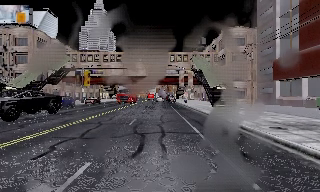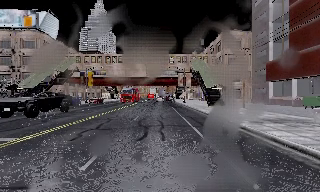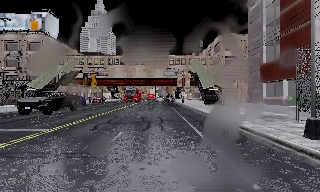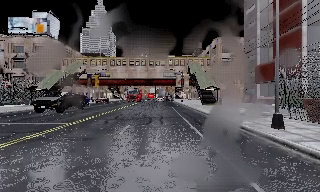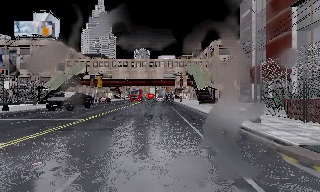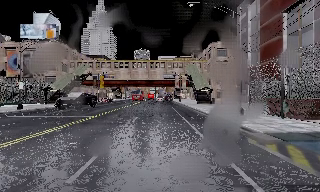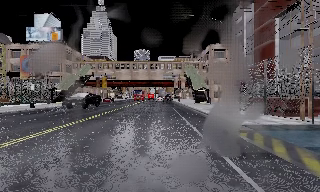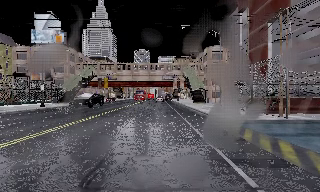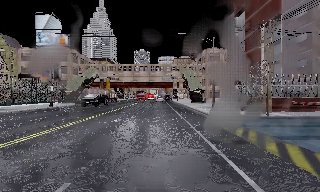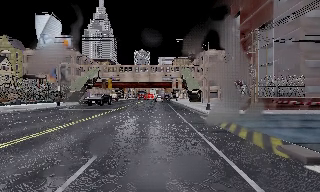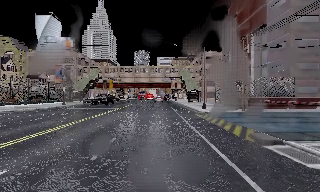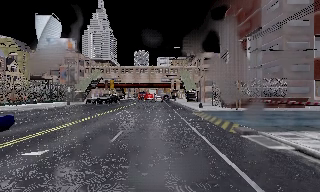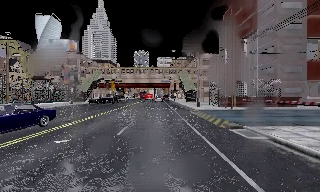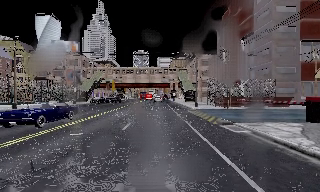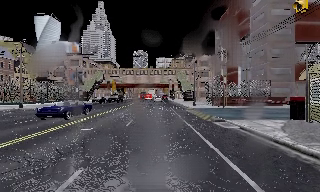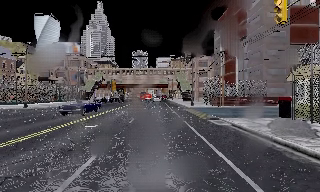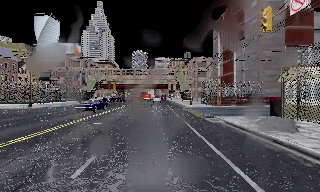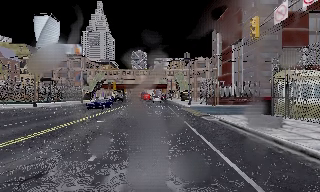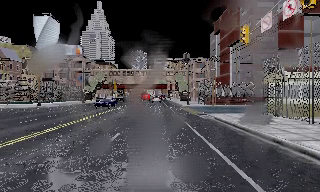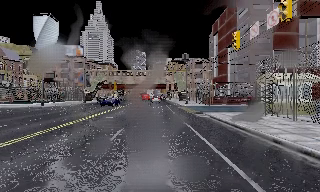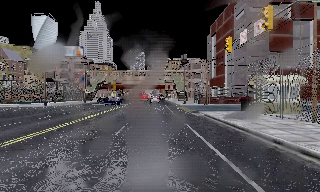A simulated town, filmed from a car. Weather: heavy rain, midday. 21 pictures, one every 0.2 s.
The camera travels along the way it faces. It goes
backward.
0.0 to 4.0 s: The camera travels backward, about 25 m, so what stands in front gets smaller. It loses speed.
The film runs backward here.
